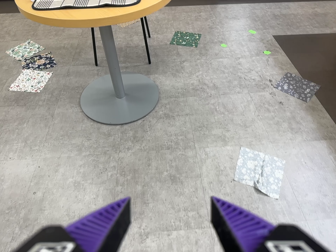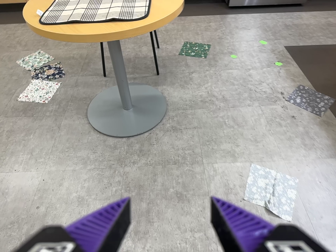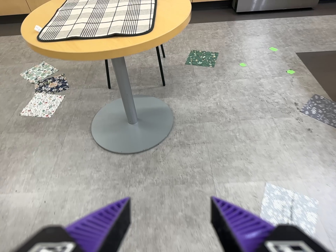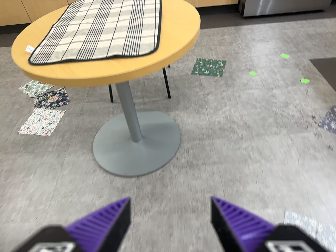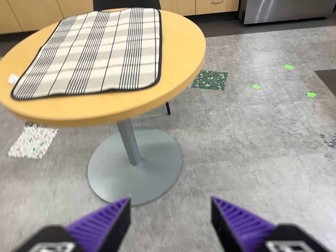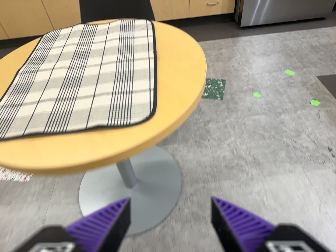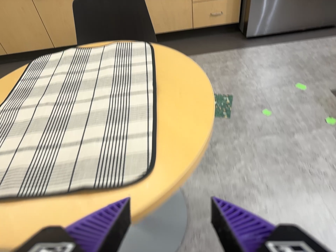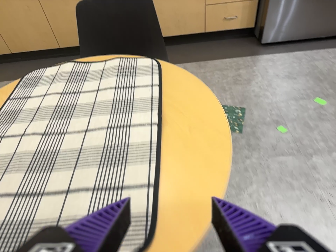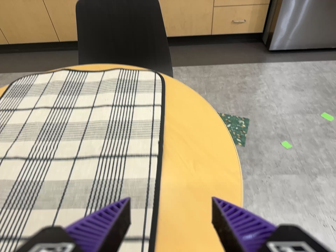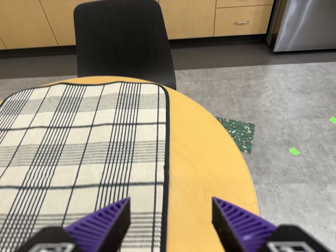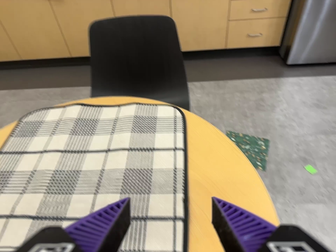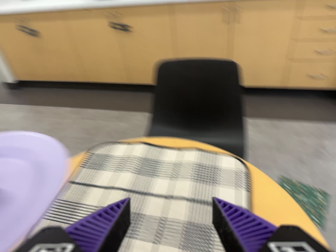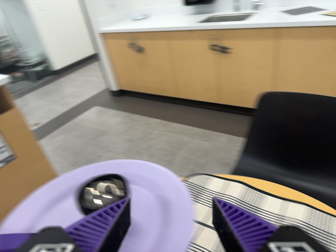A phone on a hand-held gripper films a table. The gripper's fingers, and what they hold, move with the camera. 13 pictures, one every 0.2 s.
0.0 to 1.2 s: The camera travels toward the top of its view and forward, about 80 cm, so close, fixed things drift downward.
1.2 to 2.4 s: The camera swings to its left by about 30 degrees, and the scene slides to the right. It travels toward the top of its view, forward and to its left, about 50 cm, so close, fixed things drift downward. Its aim tips toward the top of its view by about 10 degrees, and the scene shifts downward. It rolls about its line of sight by about 20 degrees, and the scene rotates clockwise.
The film runs forward here.
